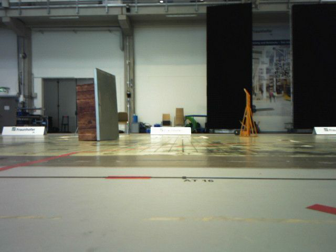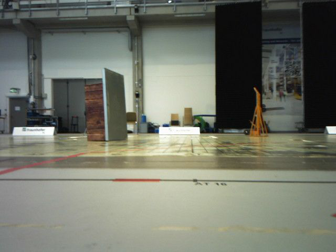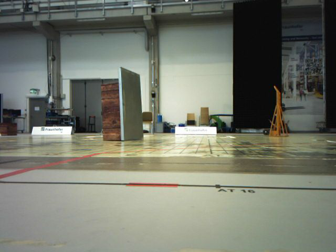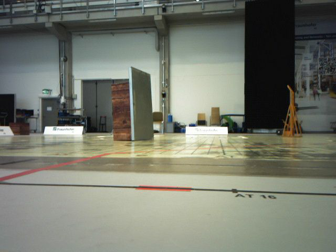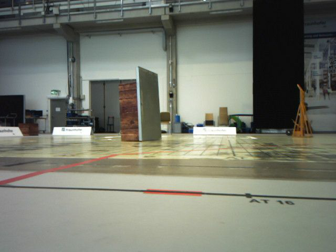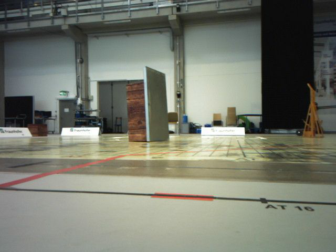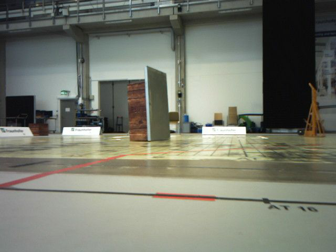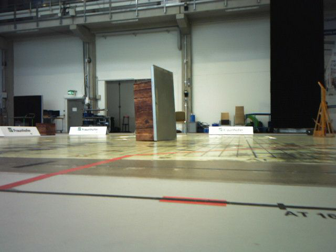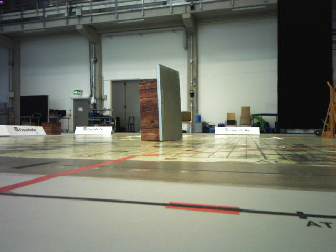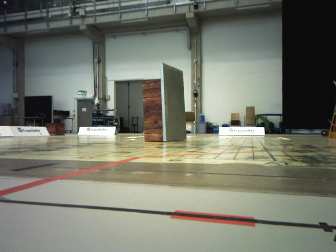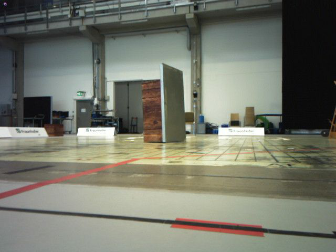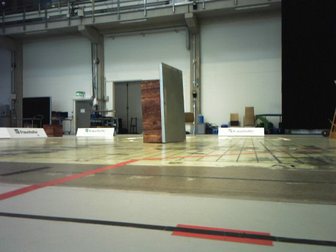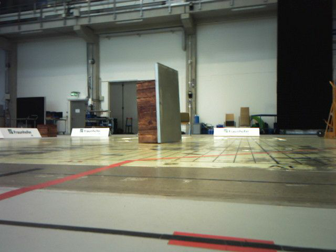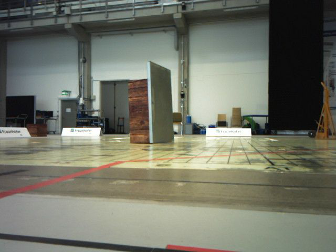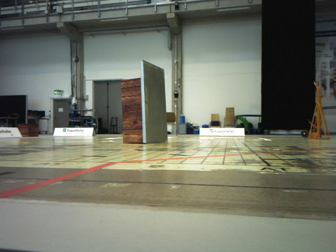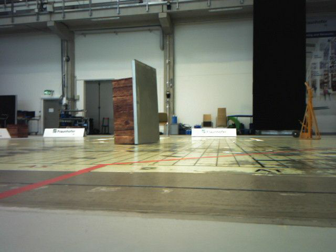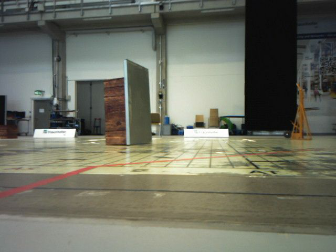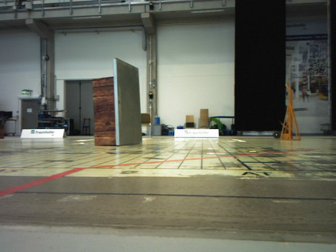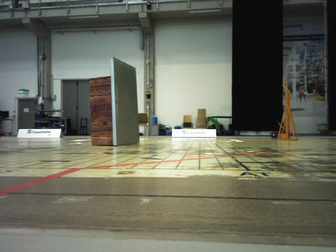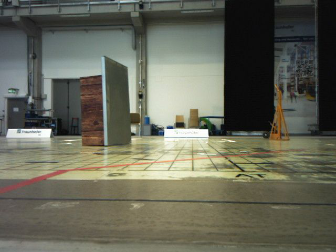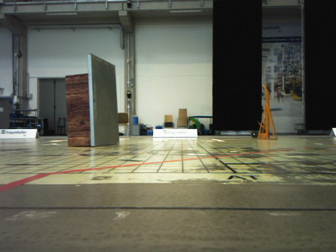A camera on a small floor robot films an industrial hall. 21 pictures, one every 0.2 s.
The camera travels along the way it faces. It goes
forward.
0.0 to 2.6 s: The camera travels forward, about 0.5 m, so what stands in front looms larger.
2.6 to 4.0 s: The camera pans to its right, which is clockwise from overhead, by about 10 degrees. It travels forward, about 0.3 m, so what stands in front looms larger.
The film runs forward here.
